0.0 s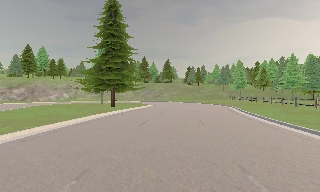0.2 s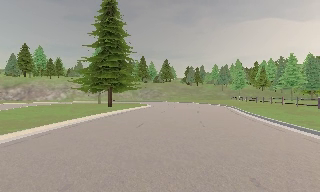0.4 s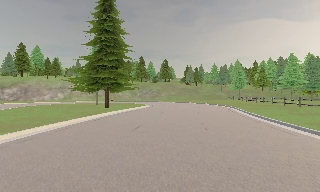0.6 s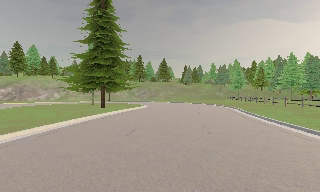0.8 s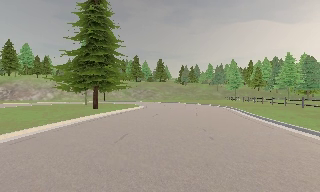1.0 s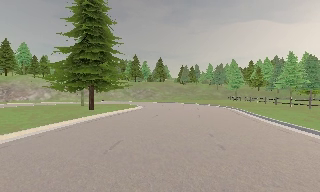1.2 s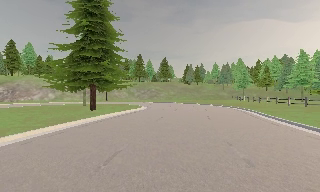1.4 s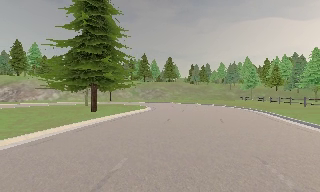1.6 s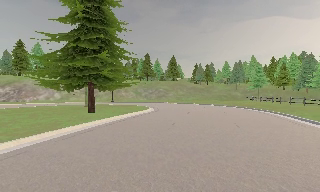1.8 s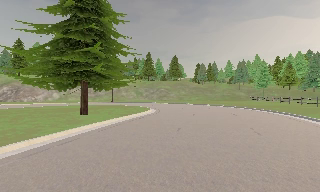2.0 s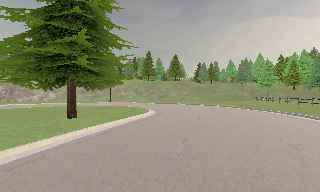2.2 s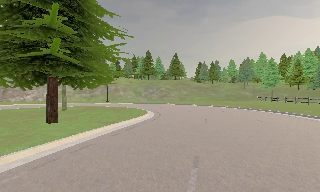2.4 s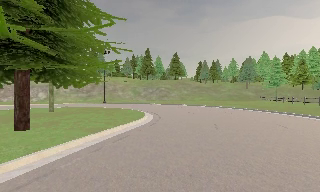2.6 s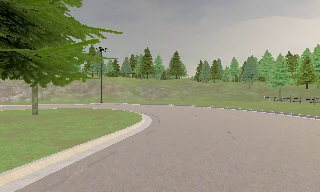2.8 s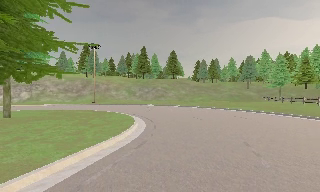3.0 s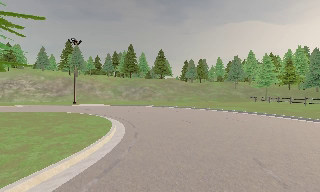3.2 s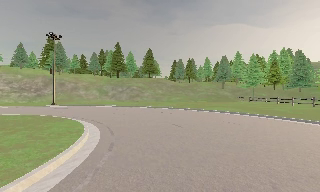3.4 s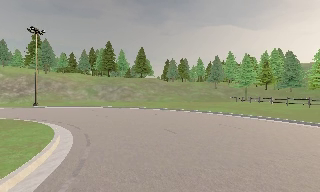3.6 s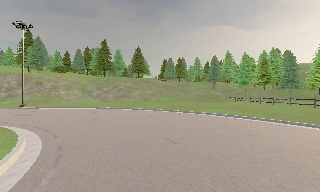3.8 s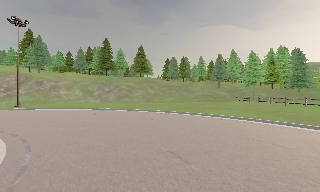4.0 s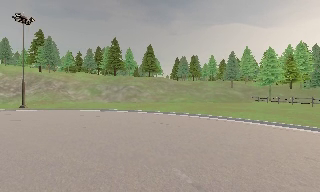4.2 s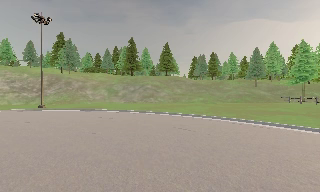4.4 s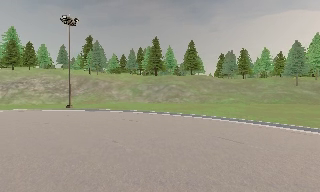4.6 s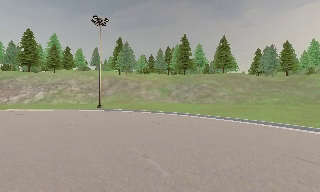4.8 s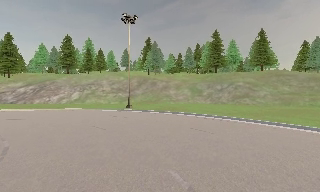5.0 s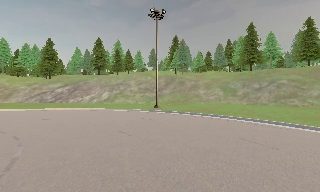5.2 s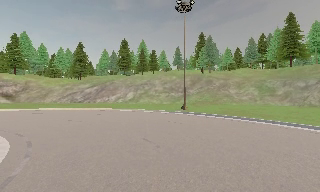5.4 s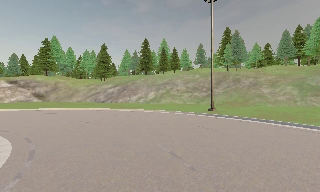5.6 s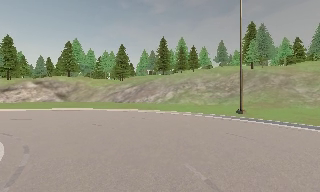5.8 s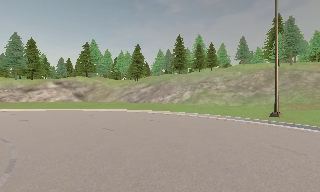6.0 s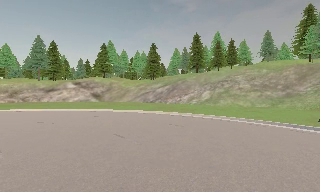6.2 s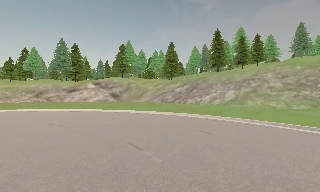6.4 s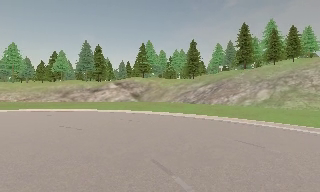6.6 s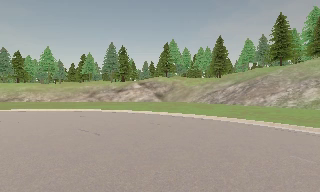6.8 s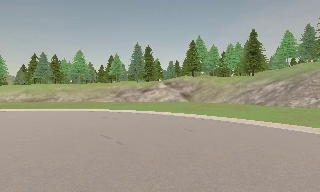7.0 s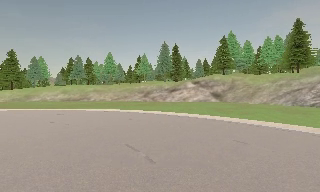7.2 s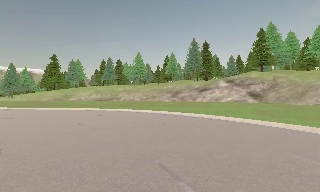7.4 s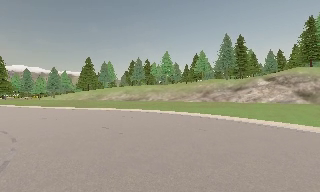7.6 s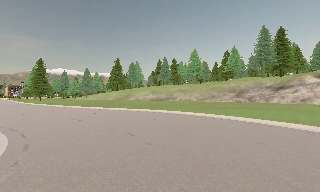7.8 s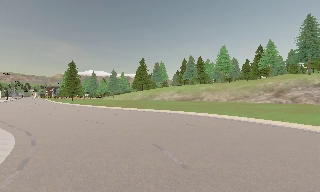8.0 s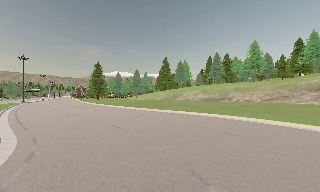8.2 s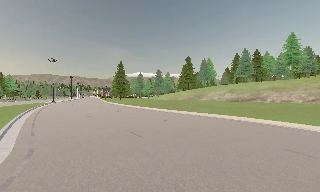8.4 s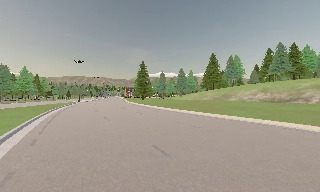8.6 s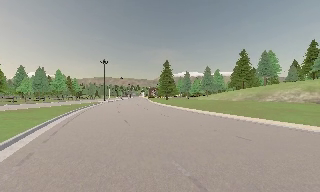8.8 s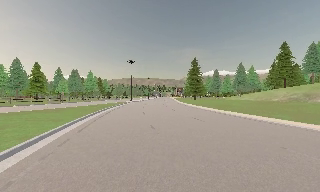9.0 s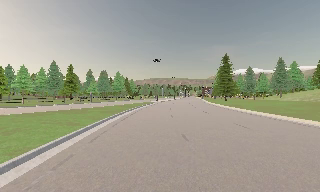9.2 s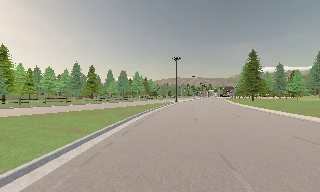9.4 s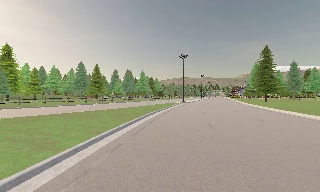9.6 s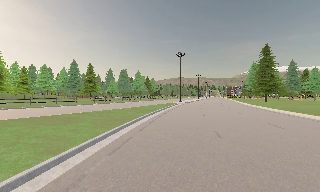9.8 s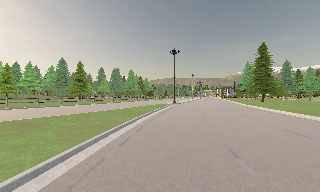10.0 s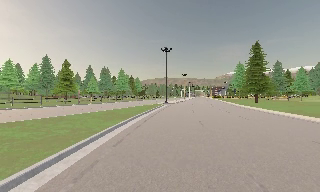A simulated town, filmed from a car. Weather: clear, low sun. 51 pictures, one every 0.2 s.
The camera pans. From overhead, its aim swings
counterclockwise.
The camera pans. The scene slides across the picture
to the right.
0.0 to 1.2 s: The camera travels forward, about 5 m, so what stands in front looms larger. It gains speed.
1.2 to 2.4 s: The camera travels forward, about 10 m, so what stands in front looms larger.
2.4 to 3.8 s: The scene slides to the left, as the camera pans about 10 degrees to its right. It travels forward, about 11 m, so what stands in front looms larger.
3.8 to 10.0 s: The camera pans to its left, which is counterclockwise from overhead, by about 210 degrees. It travels forward, about 55 m.
The film runs forward here.
